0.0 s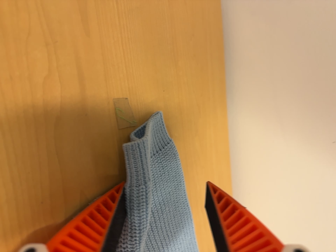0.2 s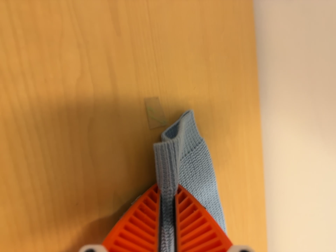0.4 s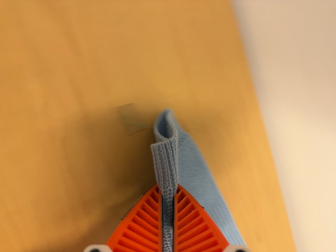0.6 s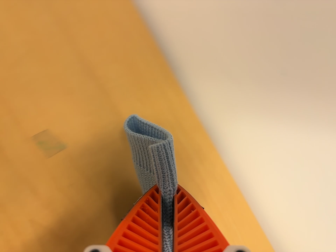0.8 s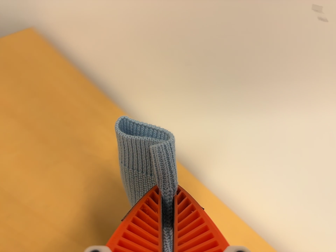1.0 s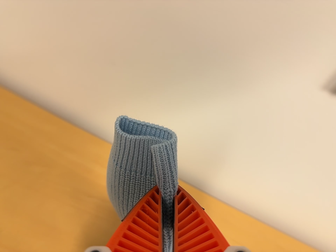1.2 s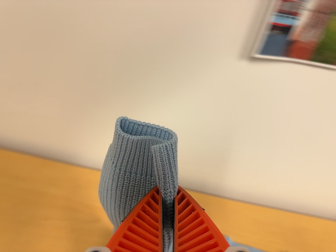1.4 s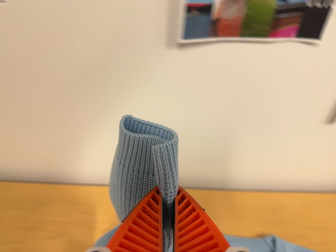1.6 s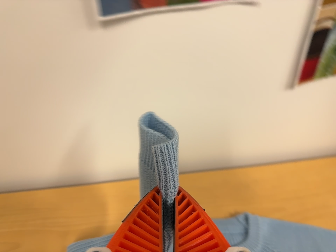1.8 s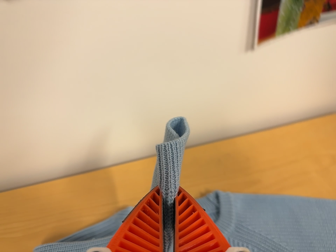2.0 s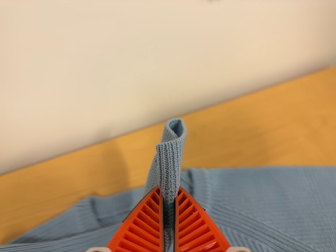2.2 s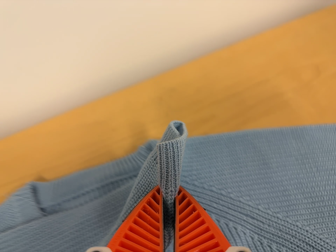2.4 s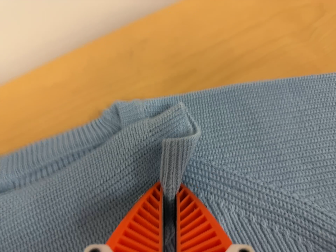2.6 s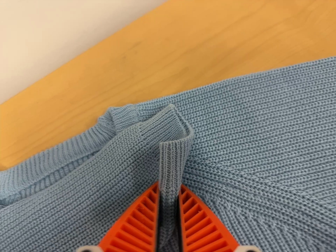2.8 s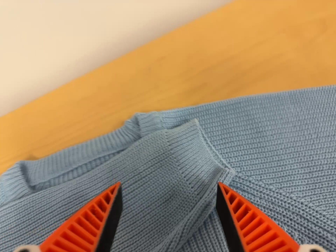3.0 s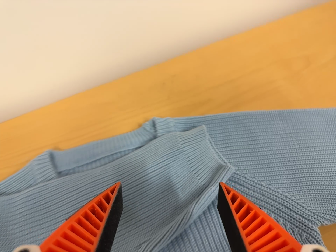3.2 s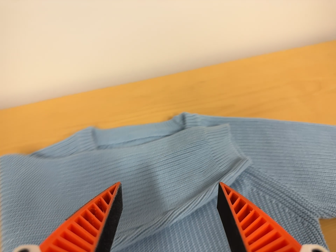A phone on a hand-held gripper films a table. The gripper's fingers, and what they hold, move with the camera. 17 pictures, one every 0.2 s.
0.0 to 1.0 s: The camera travels to its right, about 28 cm, so close, fixed things drift to the left. It rolls about its line of sight by about 55 degrees, and the scene rotates counterclockwise.
1.0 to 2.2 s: The camera travels to its right and forward, about 50 cm, so close, fixed things drift to the left. Its aim tips toward the bottom of its view by about 20 degrees, and the scene shifts upward. It rolls about its line of sight by about 50 degrees, and the scene rotates counterclockwise.
2.2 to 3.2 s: The camera travels backward and toward the bottom of its view, about 10 cm, so what stands in front gets smaller. It rolls about its line of sight by about 10 degrees, and the scene rotates clockwise.
The film runs forward here.
